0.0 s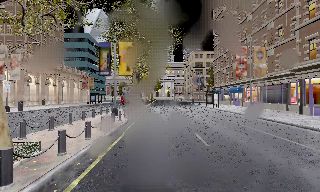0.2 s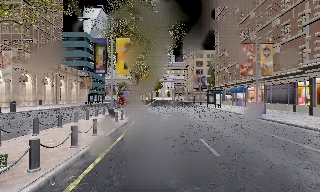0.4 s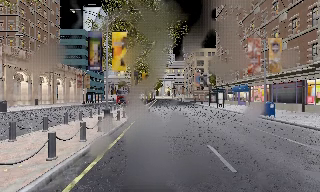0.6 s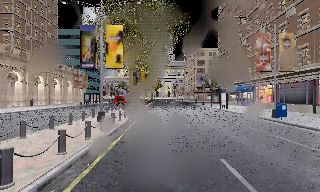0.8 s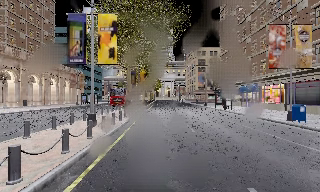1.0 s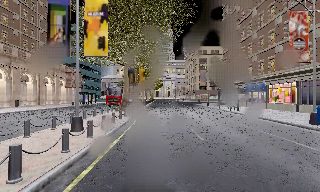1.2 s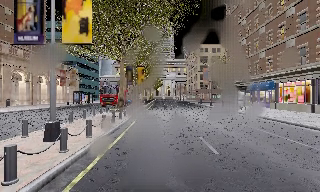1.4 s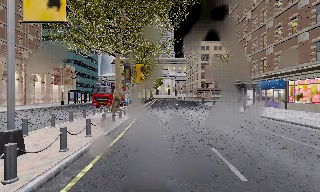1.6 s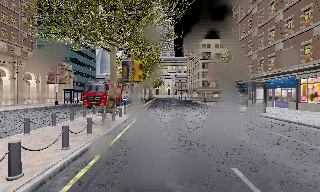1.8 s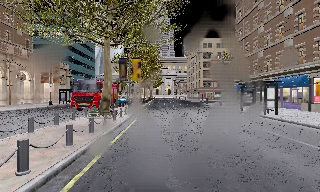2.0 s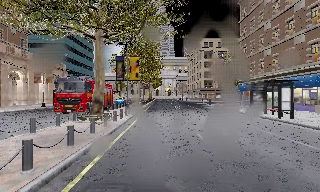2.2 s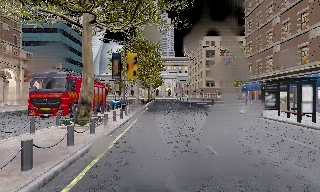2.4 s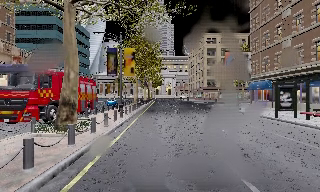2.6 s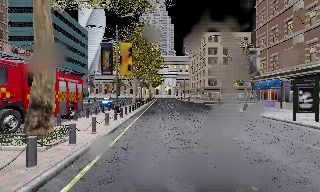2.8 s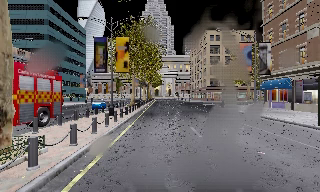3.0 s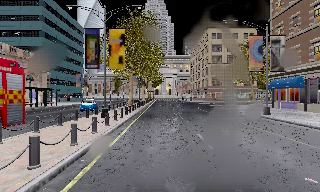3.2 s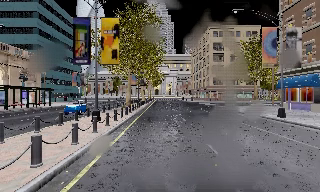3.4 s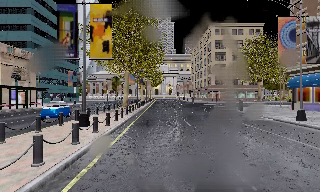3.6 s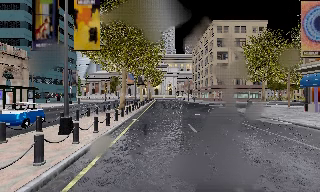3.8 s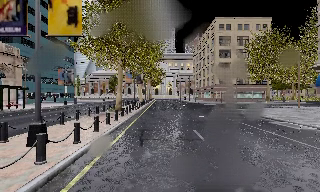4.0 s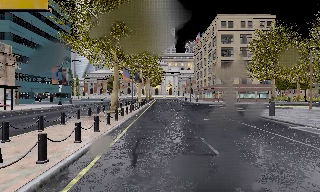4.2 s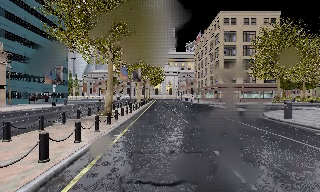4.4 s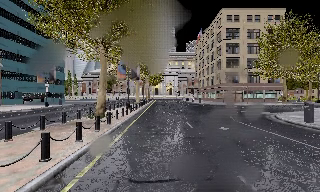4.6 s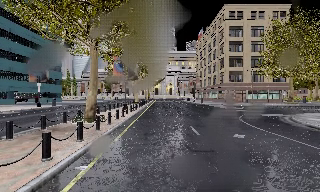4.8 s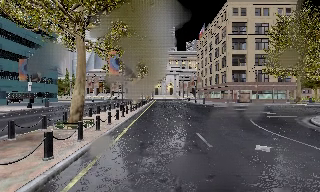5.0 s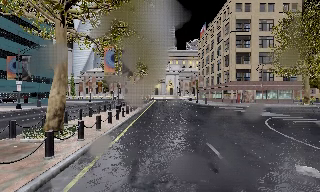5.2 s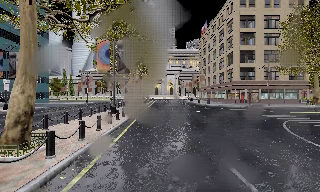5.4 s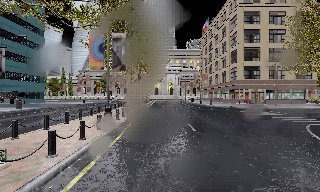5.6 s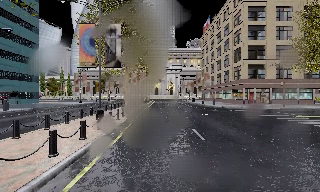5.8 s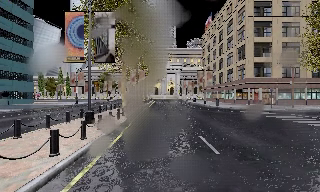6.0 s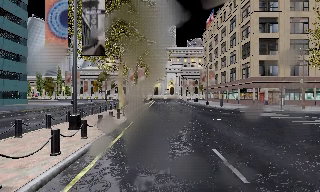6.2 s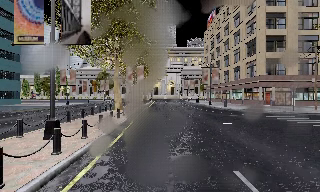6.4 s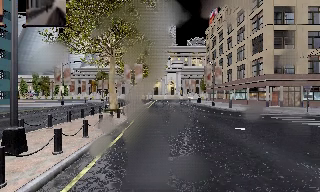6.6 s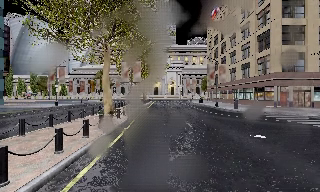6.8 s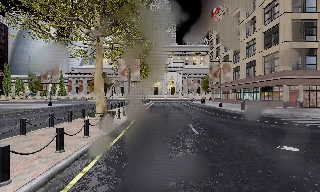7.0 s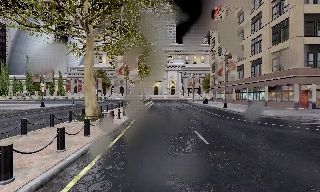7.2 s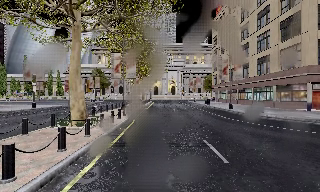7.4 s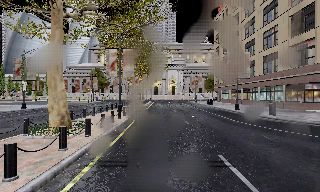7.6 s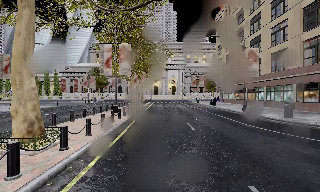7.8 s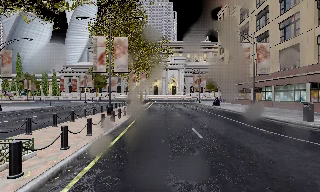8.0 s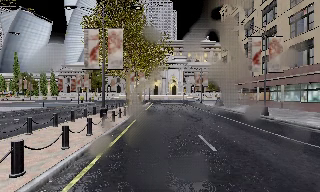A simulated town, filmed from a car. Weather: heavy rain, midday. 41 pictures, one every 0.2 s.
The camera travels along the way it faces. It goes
forward.
0.0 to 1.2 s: The camera travels forward, about 8 m, so what stands in front looms larger. It gains speed.
1.2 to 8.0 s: The camera travels forward, about 55 m, so what stands in front looms larger.
The film runs forward here.
